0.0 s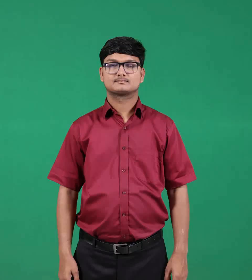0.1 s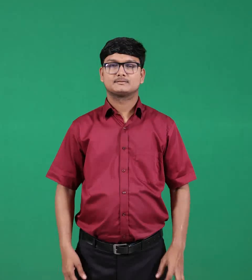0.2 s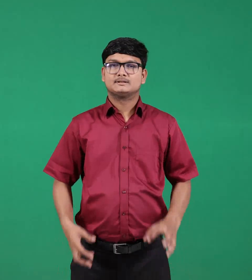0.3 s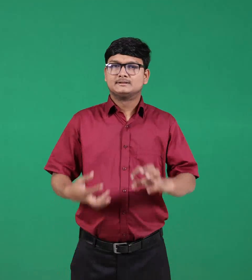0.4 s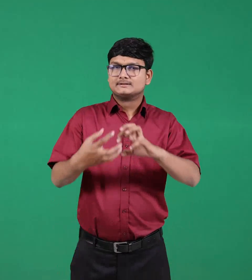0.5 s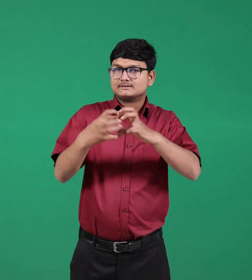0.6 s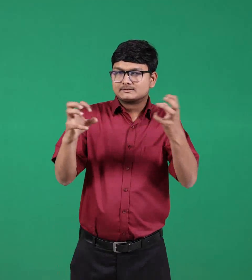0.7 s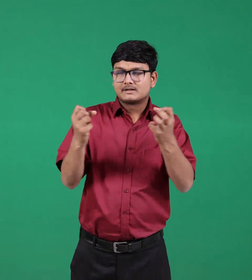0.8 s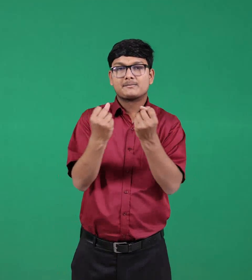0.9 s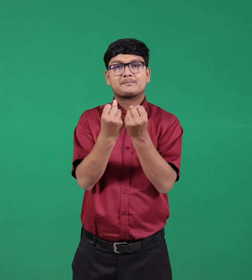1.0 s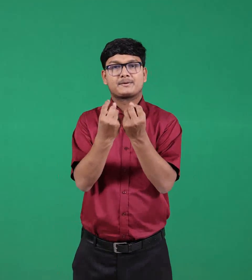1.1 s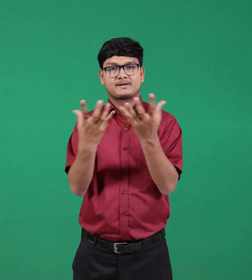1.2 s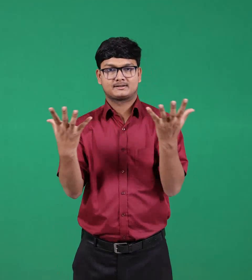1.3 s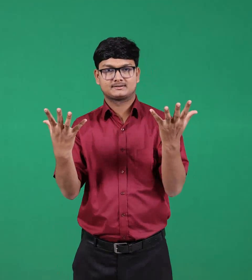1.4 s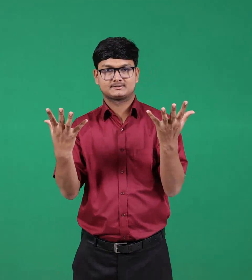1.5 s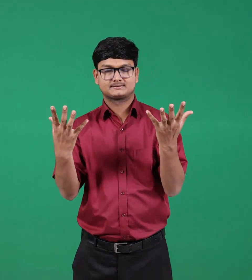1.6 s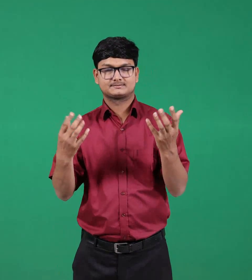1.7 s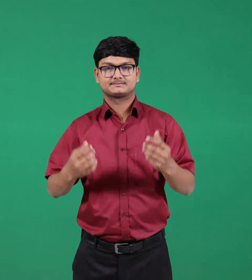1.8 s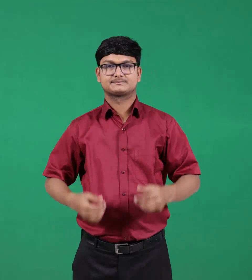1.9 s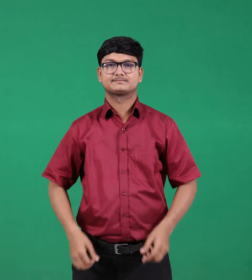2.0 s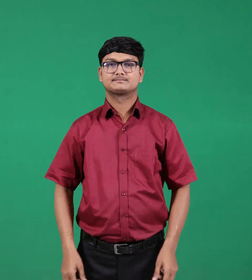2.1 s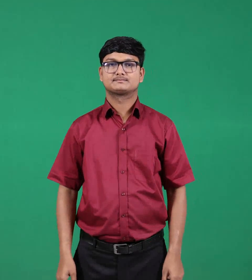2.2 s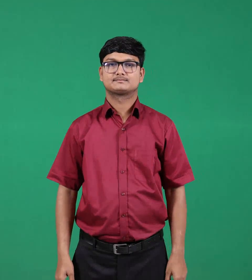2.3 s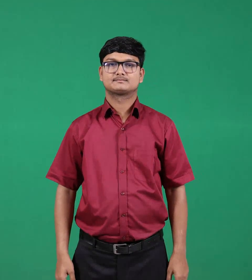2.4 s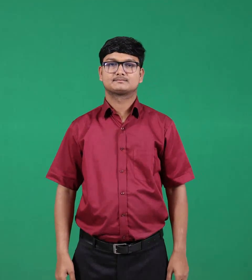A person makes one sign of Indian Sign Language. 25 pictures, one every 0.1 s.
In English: enemies
